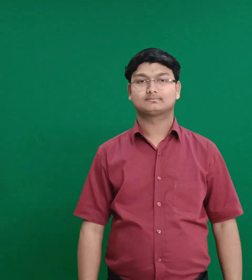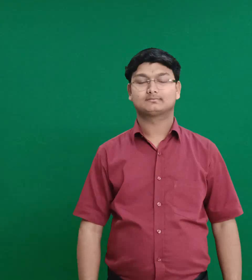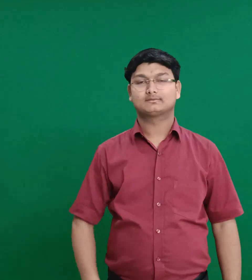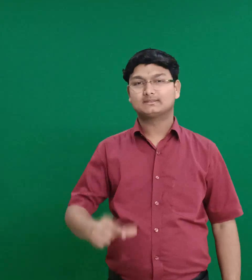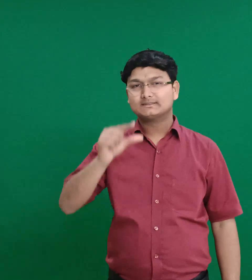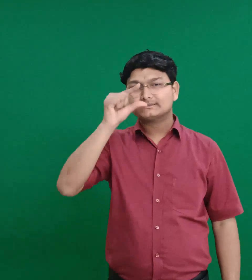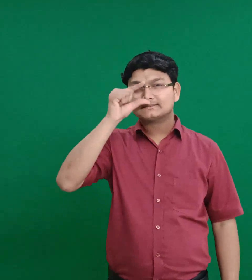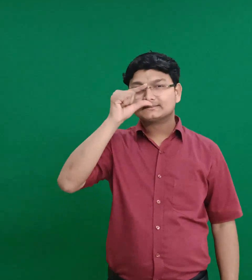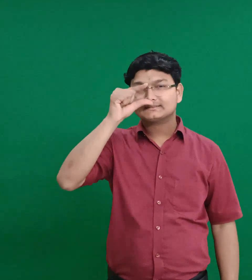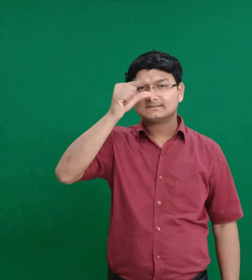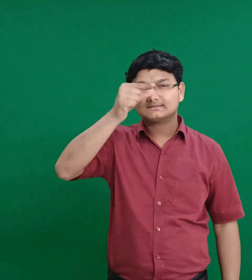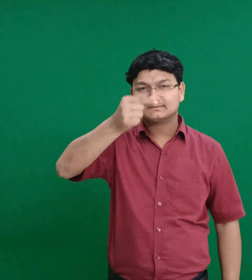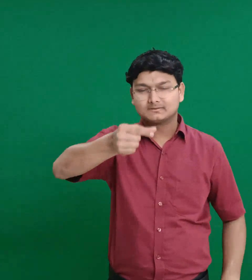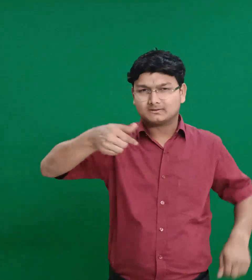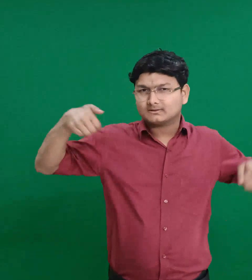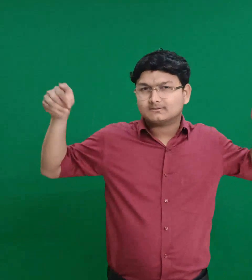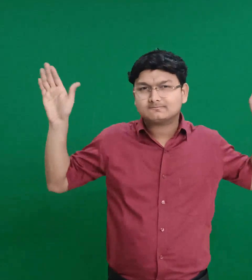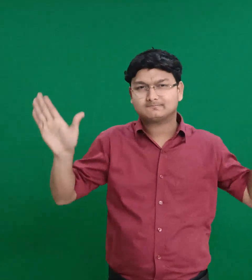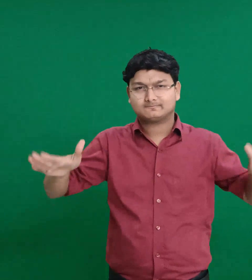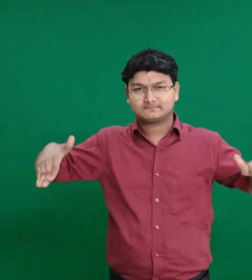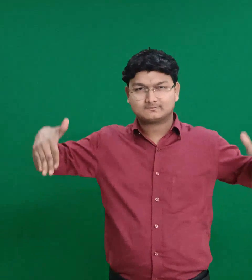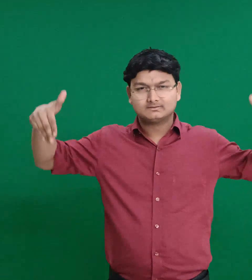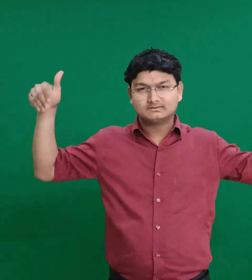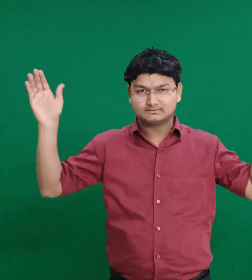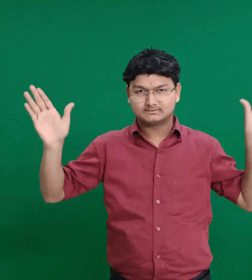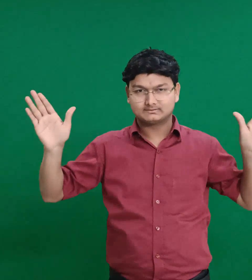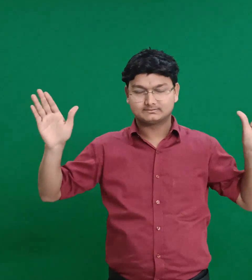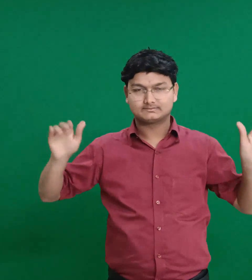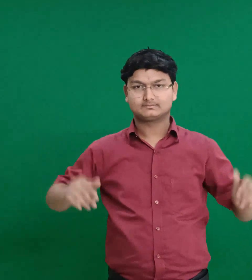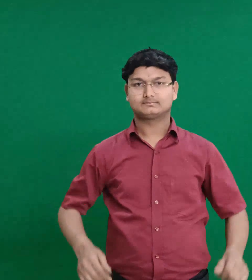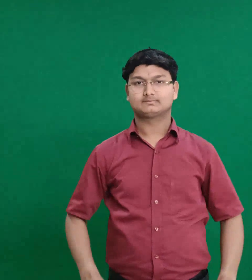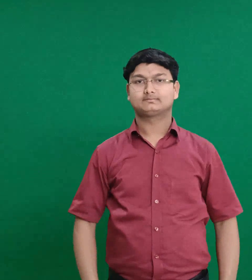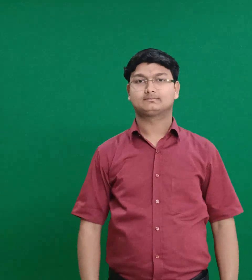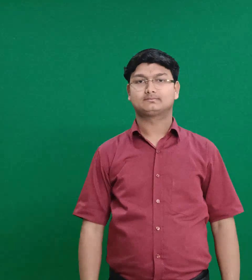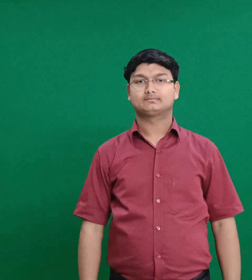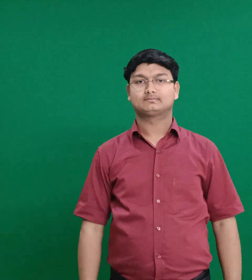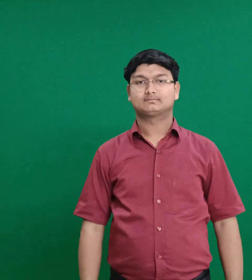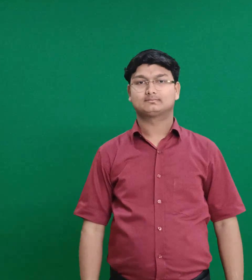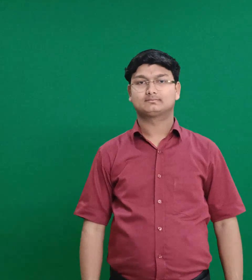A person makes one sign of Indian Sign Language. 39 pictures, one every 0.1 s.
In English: eagle
